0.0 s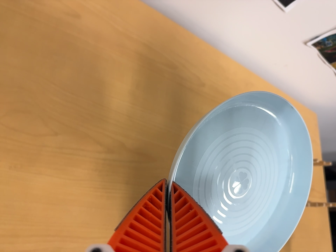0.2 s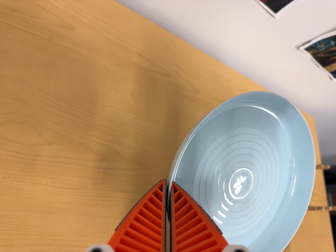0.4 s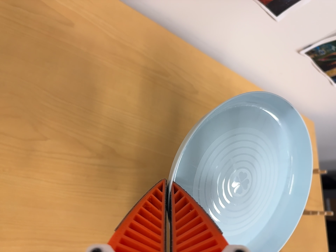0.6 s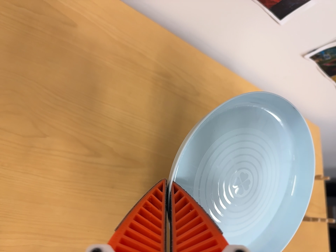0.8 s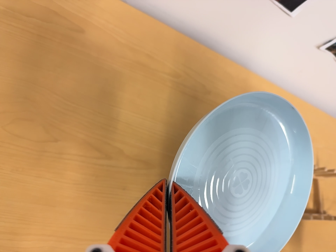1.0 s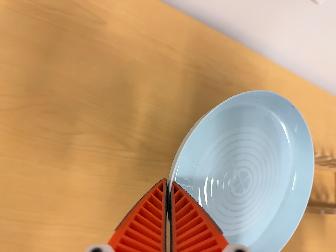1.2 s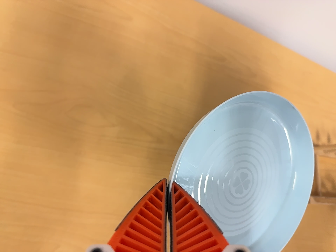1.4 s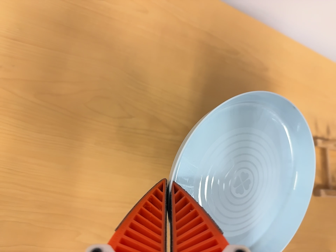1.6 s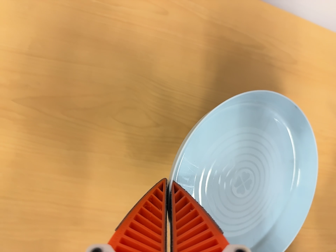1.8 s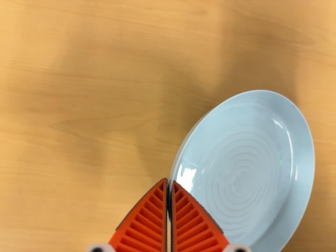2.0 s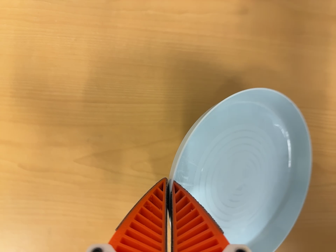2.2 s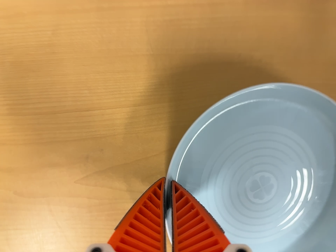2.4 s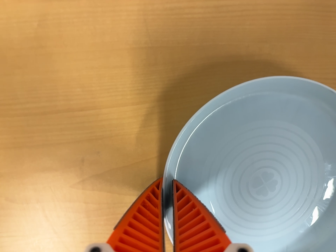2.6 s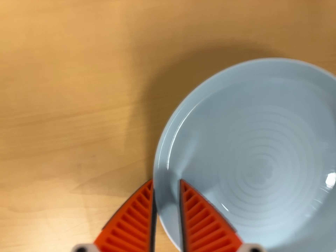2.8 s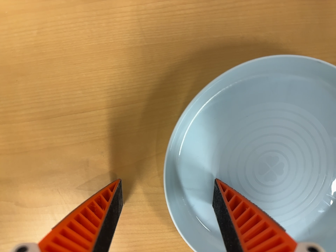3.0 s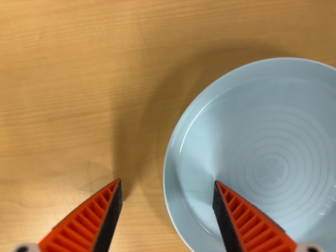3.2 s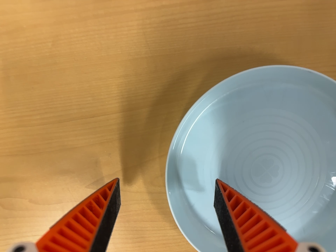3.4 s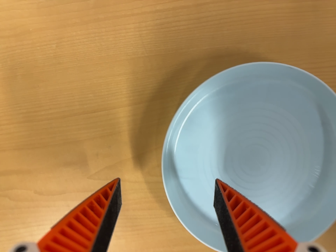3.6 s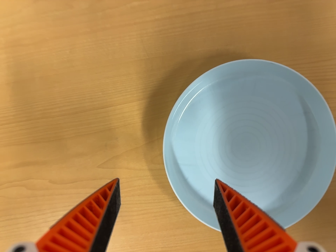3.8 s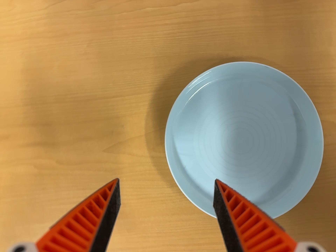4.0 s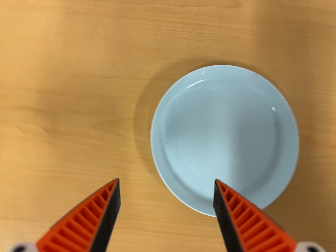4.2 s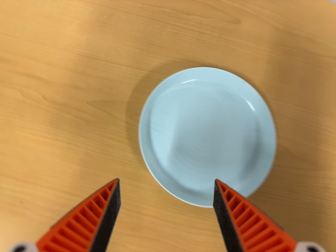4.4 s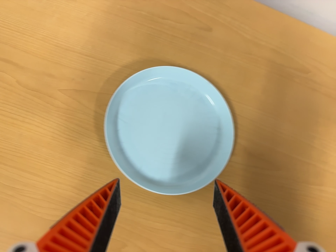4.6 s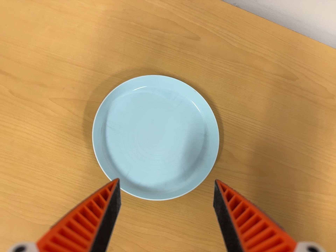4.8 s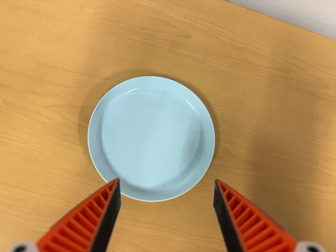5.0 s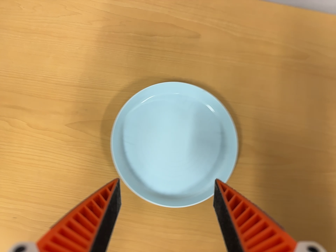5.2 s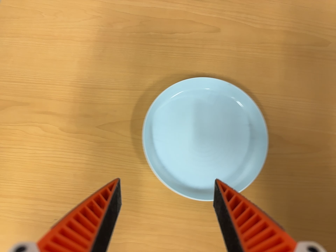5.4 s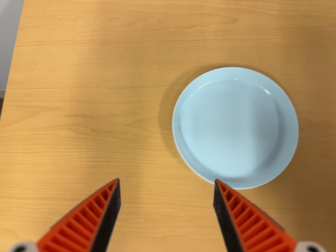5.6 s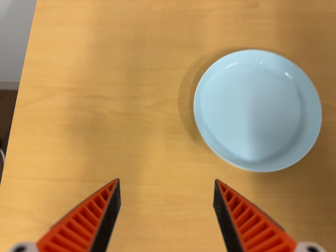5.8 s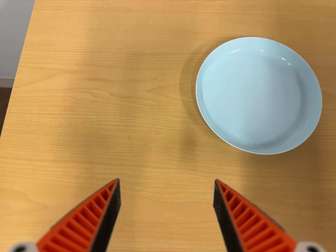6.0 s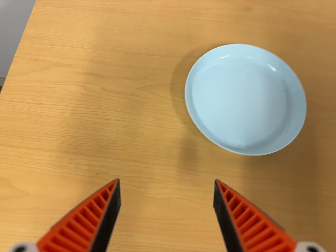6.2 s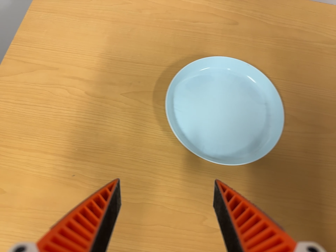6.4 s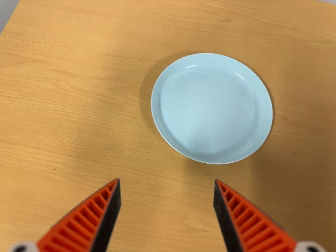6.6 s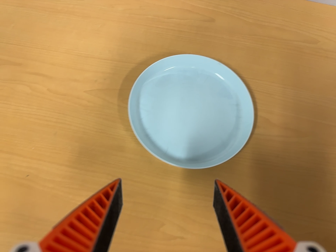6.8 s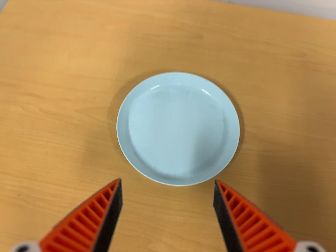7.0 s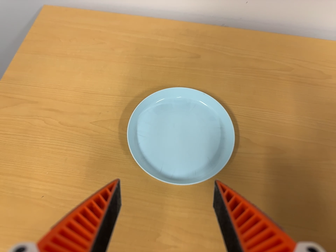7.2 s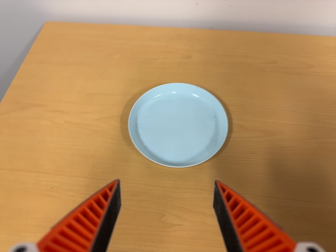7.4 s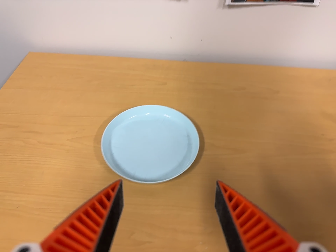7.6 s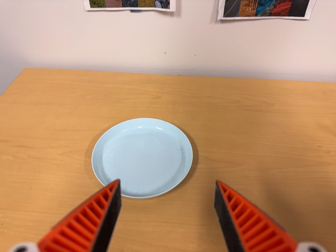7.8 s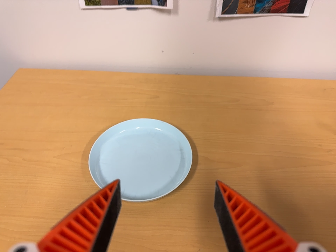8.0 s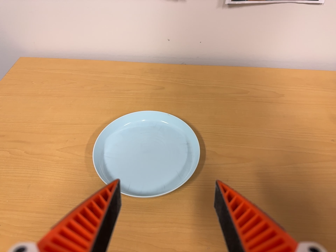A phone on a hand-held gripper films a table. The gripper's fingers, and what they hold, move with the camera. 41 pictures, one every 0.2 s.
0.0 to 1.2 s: The camera pans to its left by about 15 degrees.
1.2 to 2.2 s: The camera pans to its left by about 20 degrees. It travels toward the top of its view and forward, about 24 cm. Its aim tips toward the bottom of its view by about 20 degrees. It rolls about its line of sight by about 10 degrees, and the scene rotates counterclockwise.
2.2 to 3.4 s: The camera shifts only a little, or ends up much as it began.
3.4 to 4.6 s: The camera travels toward the bottom of its view and backward, about 22 cm. Its aim tips toward the top of its view by about 20 degrees. It rolls about its line of sight by about 25 degrees, and the scene rotates clockwise.
4.6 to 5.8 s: The camera travels to its left and toward the bottom of its view, about 12 cm, so close, fixed things drift to the right. It rolls about its line of sight by about 15 degrees, and the scene rotates counterclockwise.
5.8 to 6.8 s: The camera travels to its right, about 14 cm, so close, fixed things drift to the left.
6.8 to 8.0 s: The camera travels toward the bottom of its view and backward, about 12 cm. Its aim tips toward the top of its view by about 20 degrees.
The film runs backward here.
